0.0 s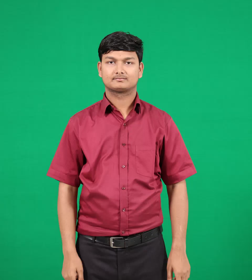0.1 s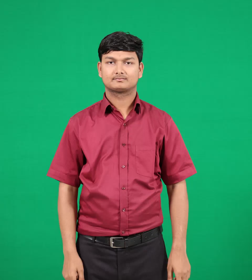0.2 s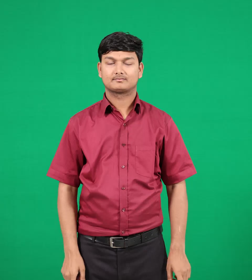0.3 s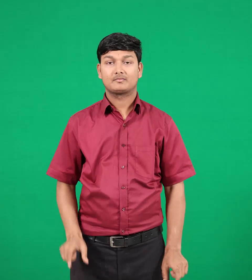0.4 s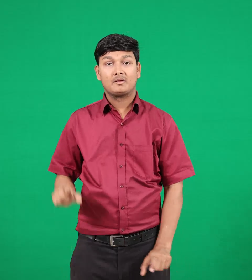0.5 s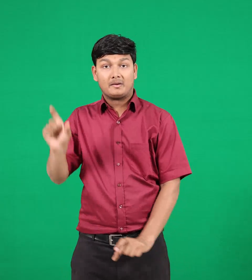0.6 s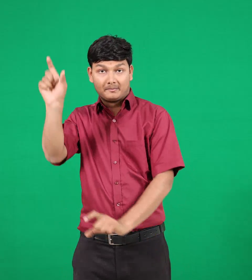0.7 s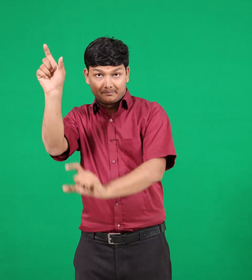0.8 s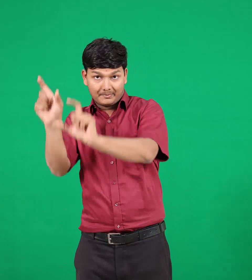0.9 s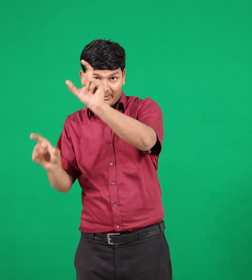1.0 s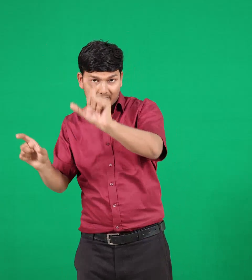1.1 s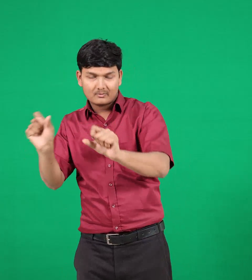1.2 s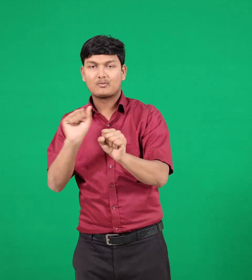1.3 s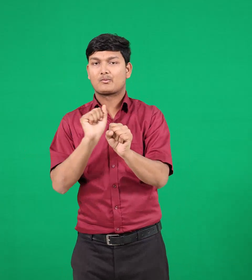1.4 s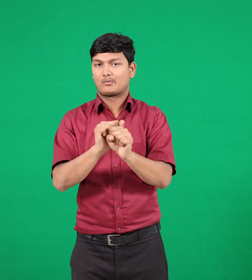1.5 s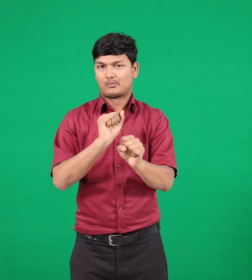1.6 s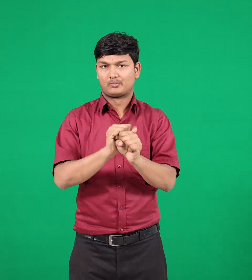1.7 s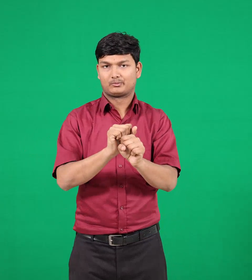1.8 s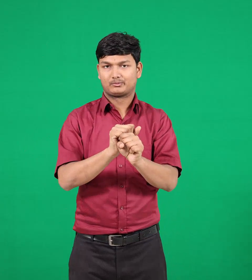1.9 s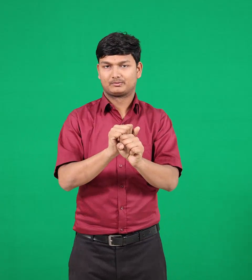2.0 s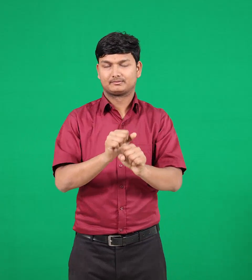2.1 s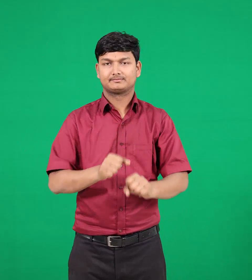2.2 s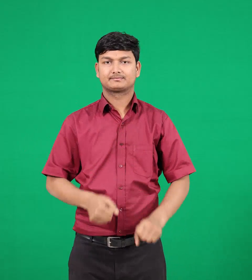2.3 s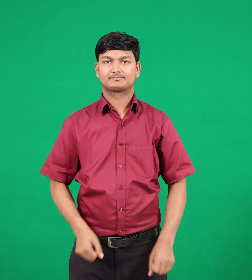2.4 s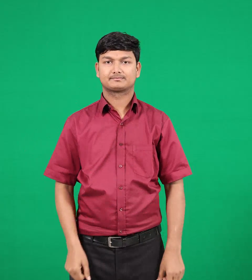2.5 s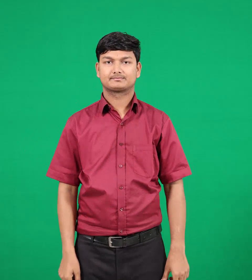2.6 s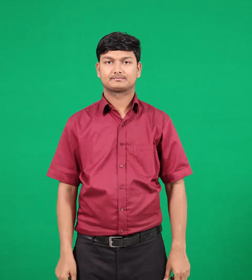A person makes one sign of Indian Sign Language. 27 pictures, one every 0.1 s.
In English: workers
